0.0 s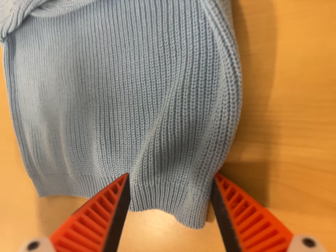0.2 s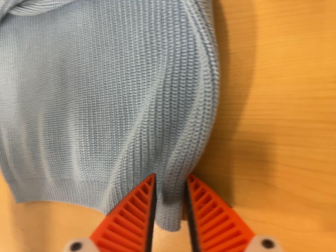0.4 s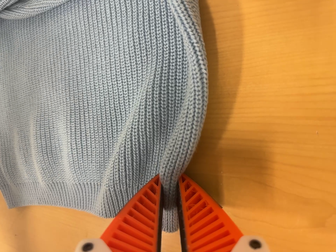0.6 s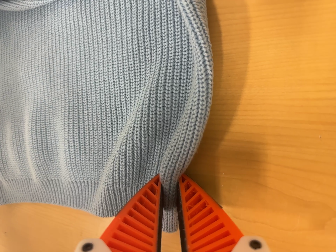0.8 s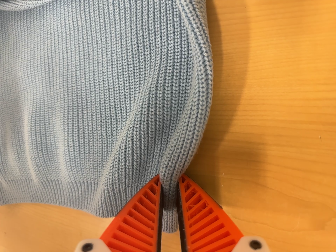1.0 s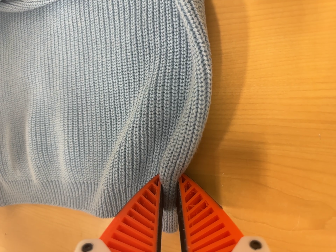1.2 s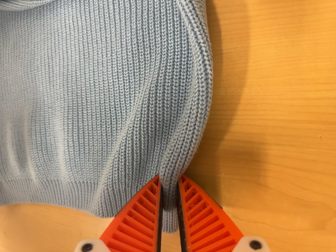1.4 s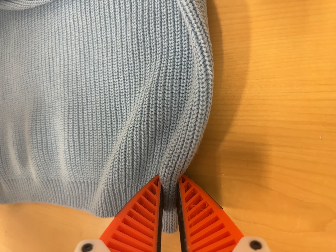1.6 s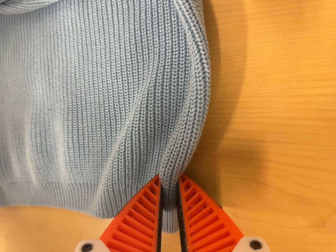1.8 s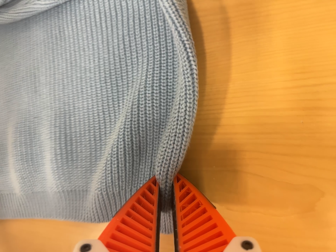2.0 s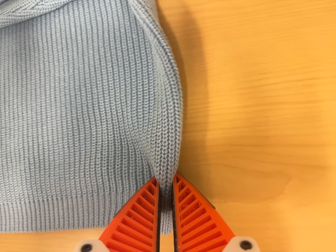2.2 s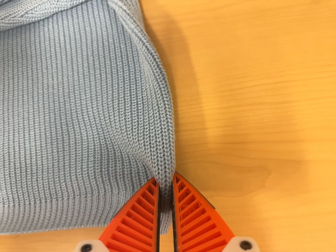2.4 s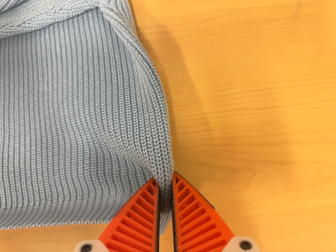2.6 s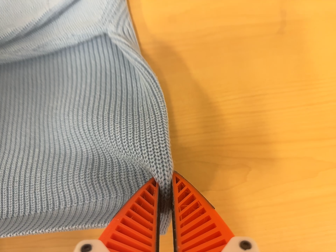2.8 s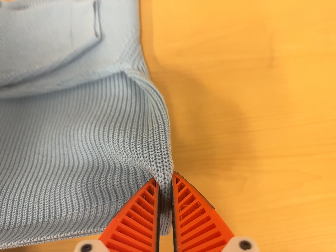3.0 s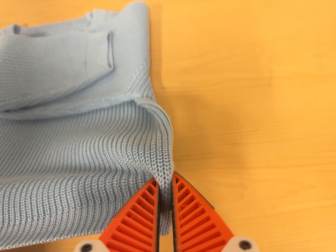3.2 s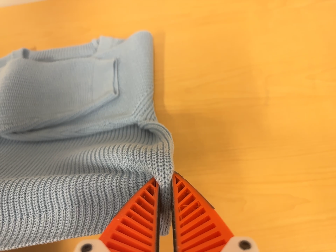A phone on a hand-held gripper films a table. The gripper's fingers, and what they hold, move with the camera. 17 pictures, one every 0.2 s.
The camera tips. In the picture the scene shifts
downward.
0.0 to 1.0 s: The camera shifts only a little, or ends up much as it began.
1.0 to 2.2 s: The camera pans to its right by about 15 degrees. It travels toward the bottom of its view, about 7 cm. Its aim tips toward the top of its view by about 15 degrees.
2.2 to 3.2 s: The camera travels backward and to its left, about 14 cm, so what stands in front gets smaller. Its aim tips toward the top of its view by about 15 degrees, and the scene shifts downward.
The film runs forward here.
